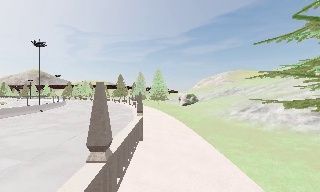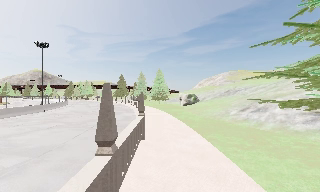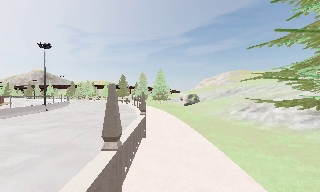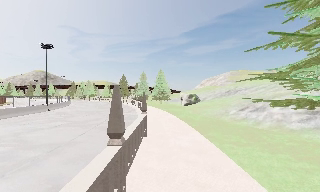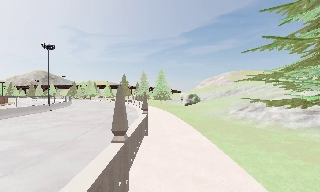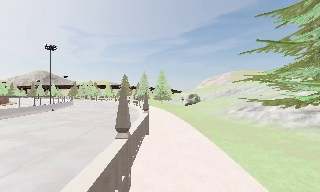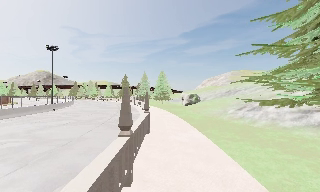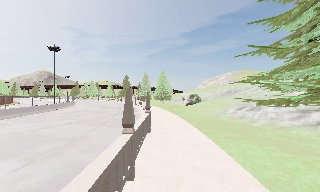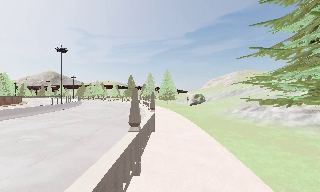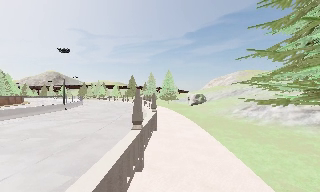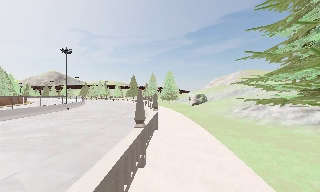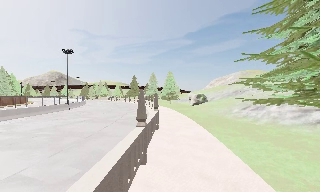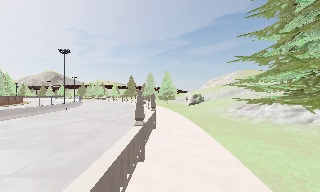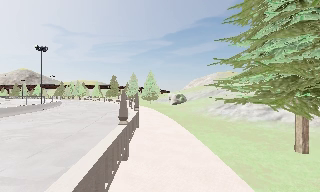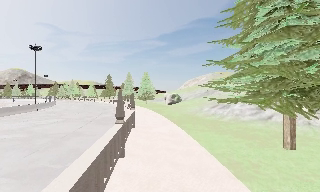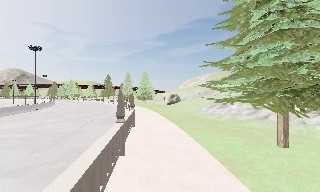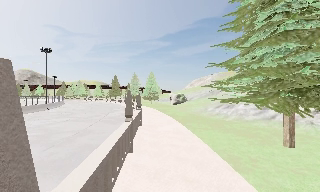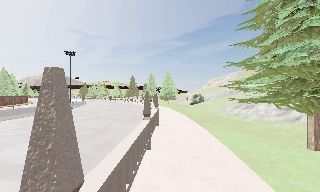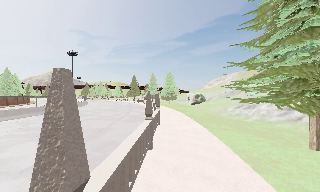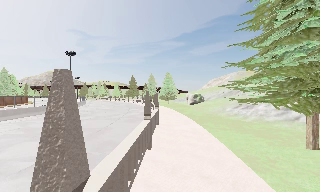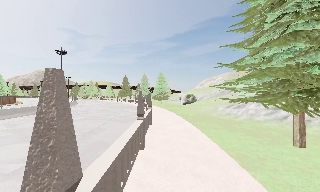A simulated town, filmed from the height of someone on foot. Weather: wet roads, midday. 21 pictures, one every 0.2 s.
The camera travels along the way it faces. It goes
backward.
0.0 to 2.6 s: The camera travels backward, about 3.5 m, so what stands in front gets smaller.
2.6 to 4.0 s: The camera travels backward, about 1 m, so what stands in front gets smaller. It loses speed.
The film runs backward here.
